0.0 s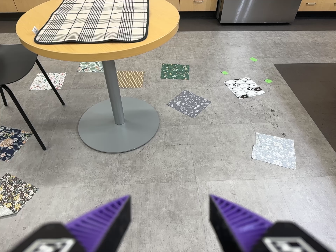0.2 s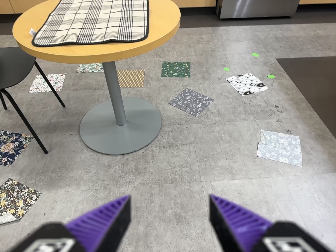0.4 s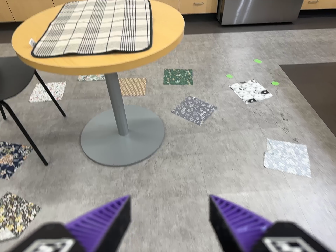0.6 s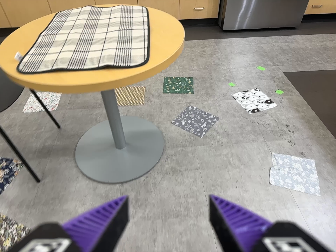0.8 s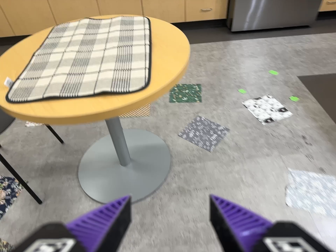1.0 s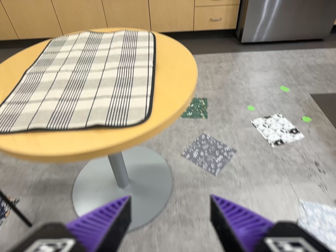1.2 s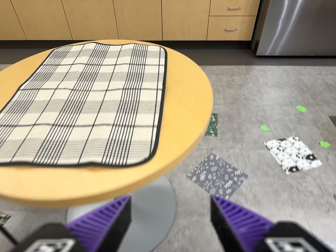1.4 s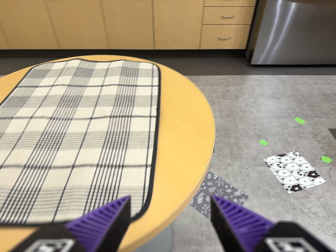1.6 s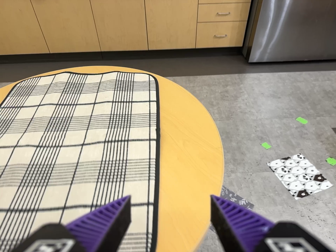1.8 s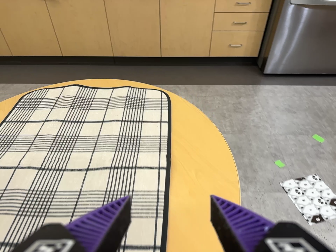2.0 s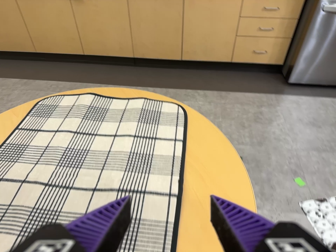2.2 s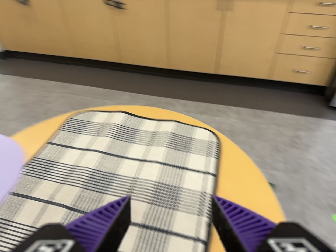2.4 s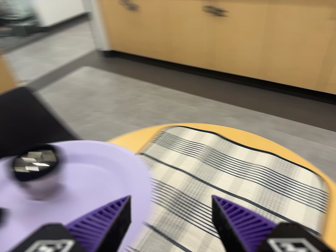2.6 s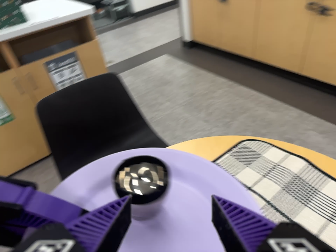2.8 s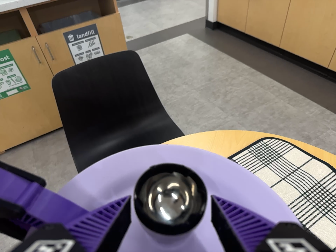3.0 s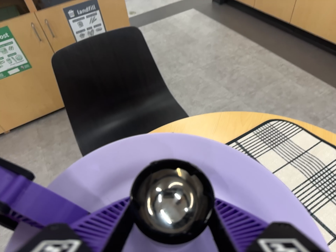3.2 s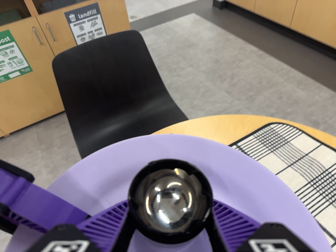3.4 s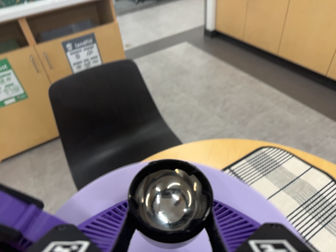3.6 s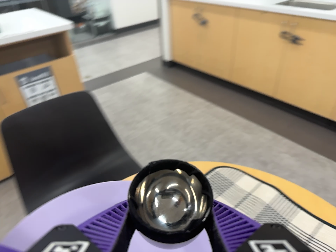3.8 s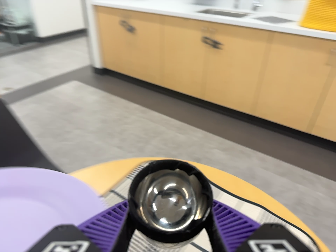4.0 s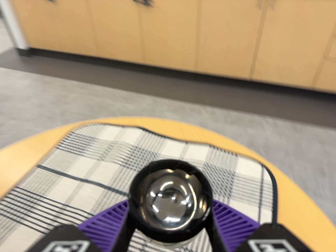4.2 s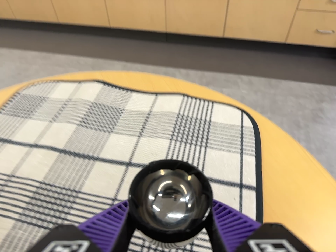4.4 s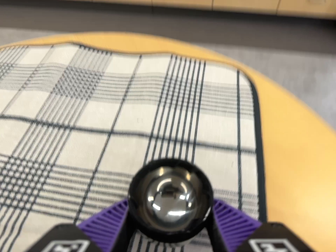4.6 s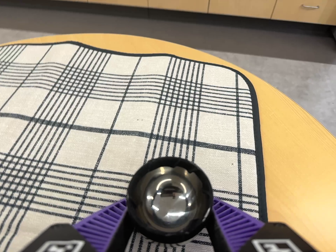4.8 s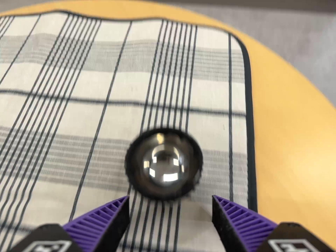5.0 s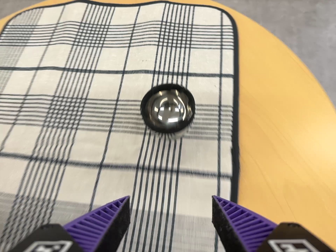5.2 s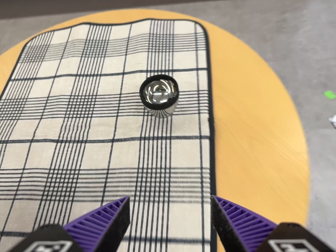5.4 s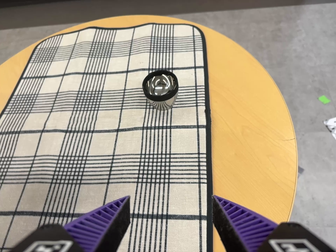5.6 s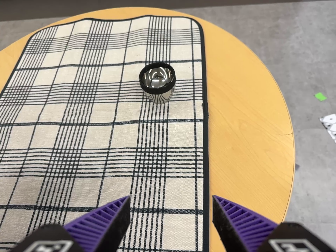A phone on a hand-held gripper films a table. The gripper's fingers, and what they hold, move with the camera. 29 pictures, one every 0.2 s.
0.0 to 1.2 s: The camera travels forward and toward the top of its view, about 60 cm, so what stands in front looms larger.
1.2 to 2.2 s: The camera pans to its left by about 10 degrees. It travels toward the top of its view and forward, about 40 cm, so close, fixed things drift downward. It rolls about its line of sight by about 10 degrees, and the scene rotates clockwise.
2.2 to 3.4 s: The scene slides to the right, as the camera pans about 35 degrees to its left. It travels toward the top of its view, forward and to its left, about 18 cm, so close, fixed things drift downward. It rolls about its line of sight by about 25 degrees, and the scene rotates clockwise.
3.4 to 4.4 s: The camera pans to its right by about 40 degrees. It travels forward, toward the bottom of its view and to its right, about 30 cm. Its aim tips toward the bottom of its view by about 10 degrees, and the scene shifts upward. It rolls about its line of sight by about 25 degrees, and the scene rotates counterclockwise.
4.4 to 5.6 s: The camera travels backward and toward the bottom of its view, about 30 cm, so what stands in front gets smaller. It rolls about its line of sight by about 10 degrees, and the scene rotates counterclockwise.
The film runs forward here.
